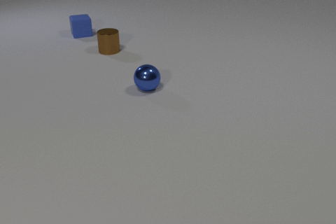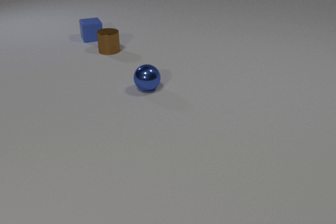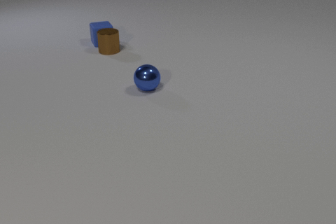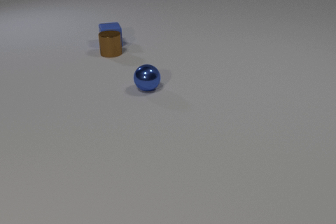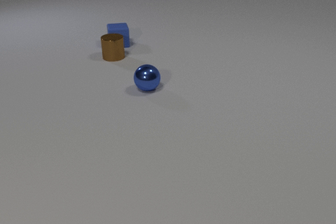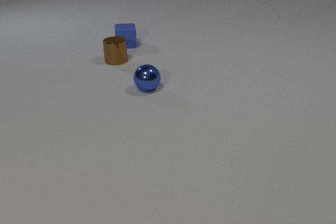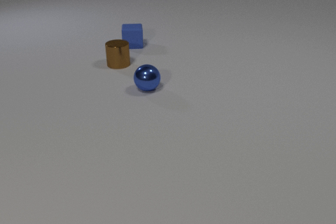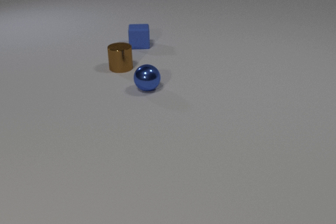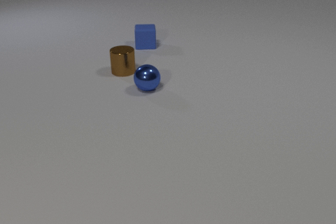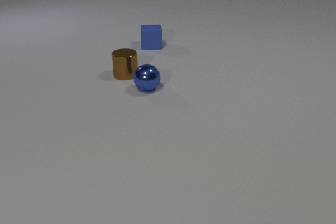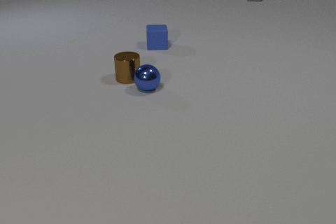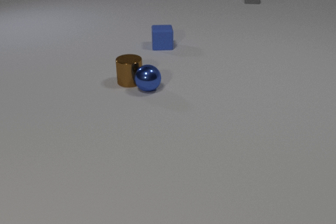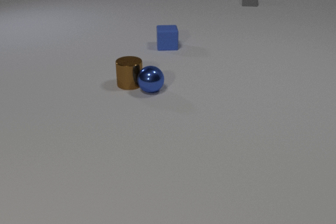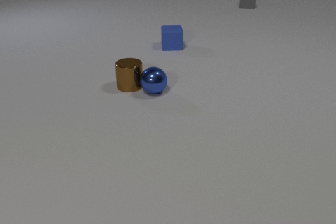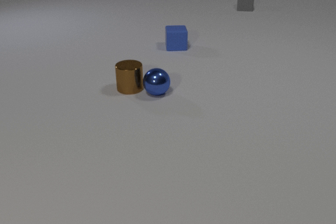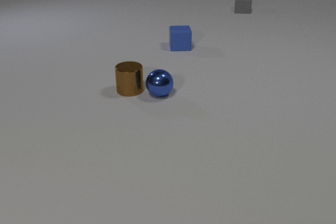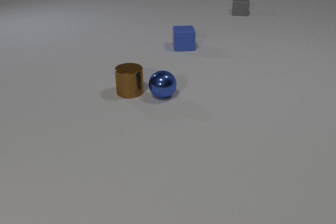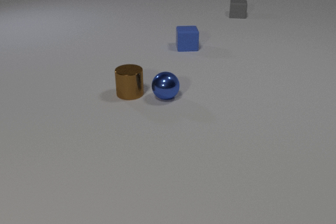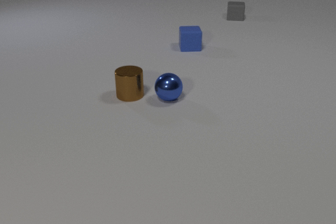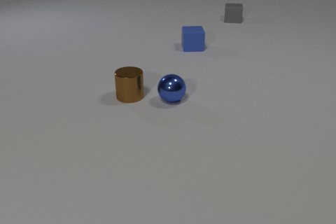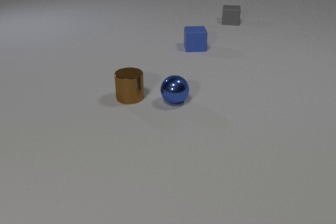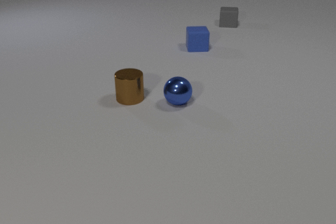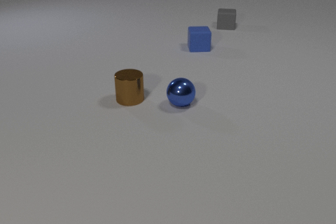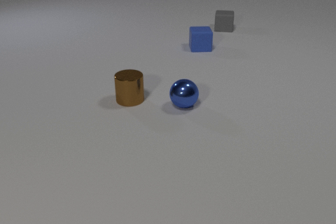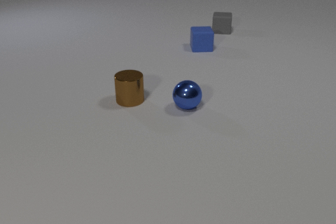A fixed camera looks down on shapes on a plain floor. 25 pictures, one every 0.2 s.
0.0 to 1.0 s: The blue rubber cube slides to the right and toward the camera. The brown metal cylinder slides toward the camera. The blue rubber cube and the brown metal cylinder collide.
1.0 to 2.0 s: The blue rubber cube slides to the right. The brown metal cylinder slides toward the camera. The gray rubber cube comes in at the top edge, slides toward the camera.
2.0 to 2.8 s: The blue rubber cube slides to the right. The brown metal cylinder slides toward the camera. The gray rubber cube slides toward the camera. The blue metal sphere rolls toward the camera and to the right. The brown metal cylinder and the blue metal sphere collide.
2.8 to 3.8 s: The blue rubber cube slides to the right. The brown metal cylinder slides toward the camera. The gray rubber cube slides toward the camera. The blue metal sphere rolls to the right and toward the camera.
3.8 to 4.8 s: The blue rubber cube slides to the right. The brown metal cylinder slides toward the camera. The gray rubber cube slides toward the camera. The blue metal sphere rolls to the right and toward the camera.
Are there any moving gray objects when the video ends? yes.
How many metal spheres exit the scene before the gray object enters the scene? 0.
What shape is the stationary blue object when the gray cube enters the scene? sphere.
